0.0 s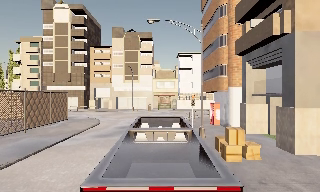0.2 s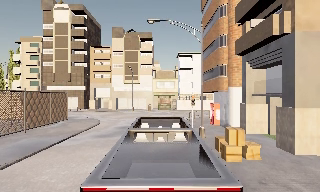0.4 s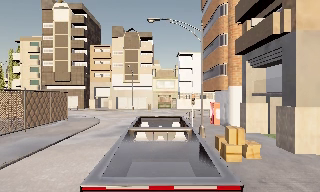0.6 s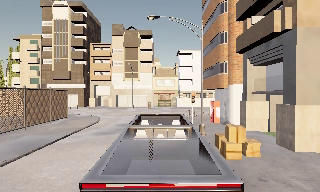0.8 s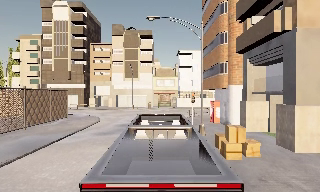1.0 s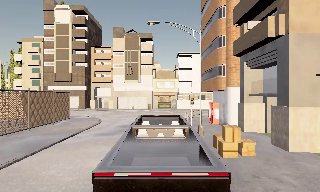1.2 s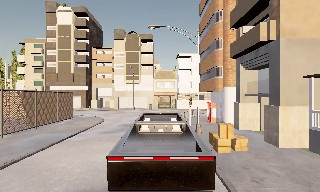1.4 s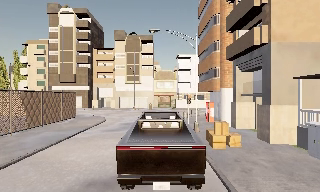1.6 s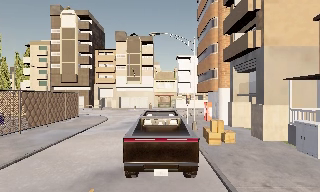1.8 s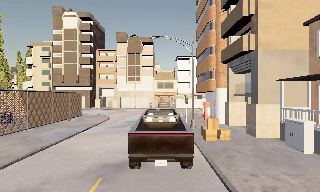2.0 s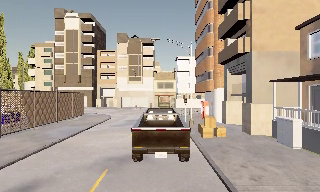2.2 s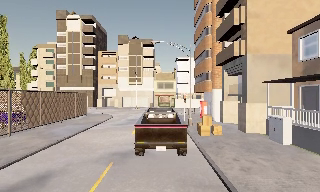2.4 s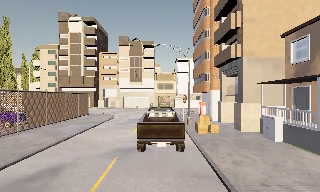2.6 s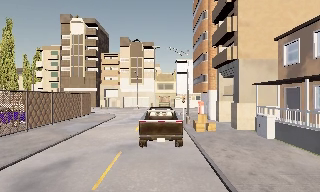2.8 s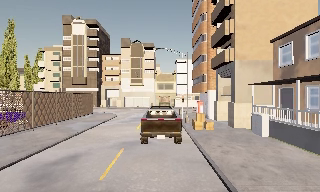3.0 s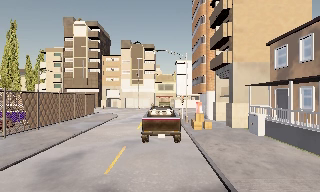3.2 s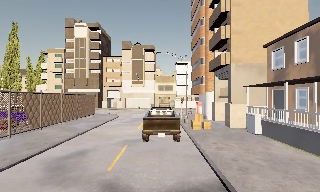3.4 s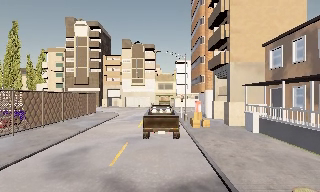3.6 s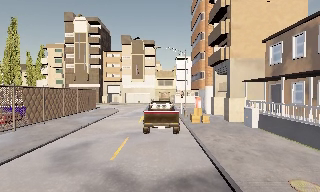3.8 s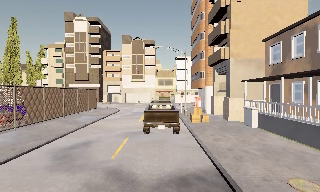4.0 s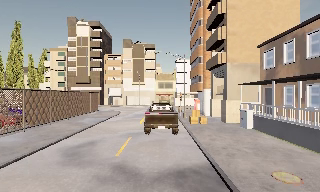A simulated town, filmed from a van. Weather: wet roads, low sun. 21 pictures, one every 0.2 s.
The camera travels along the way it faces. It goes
backward.
0.0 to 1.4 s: The camera travels backward, about 1.5 m, so what stands in front gets smaller. It gains speed.
1.4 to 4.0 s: The camera travels backward, about 6 m, so what stands in front gets smaller. It loses speed.
The film runs backward here.
